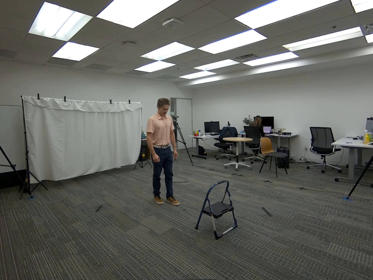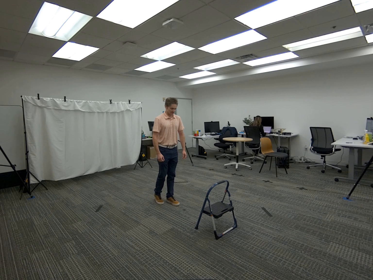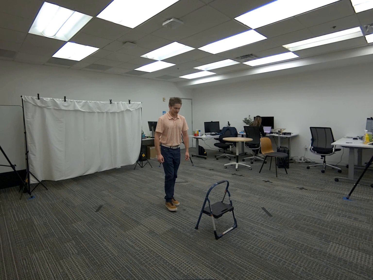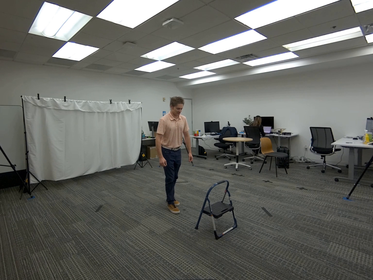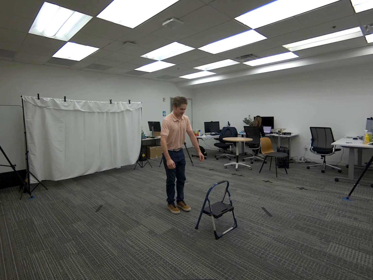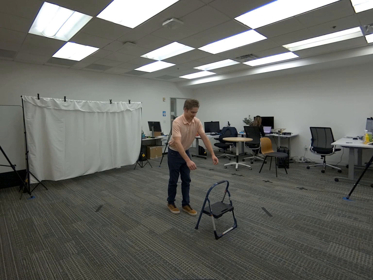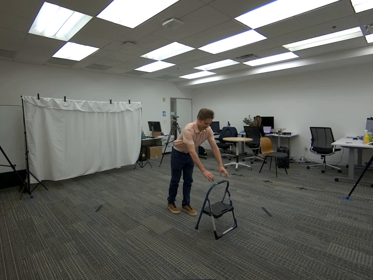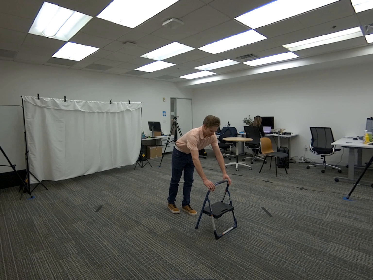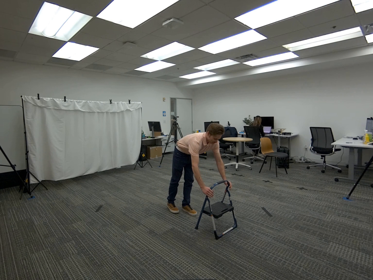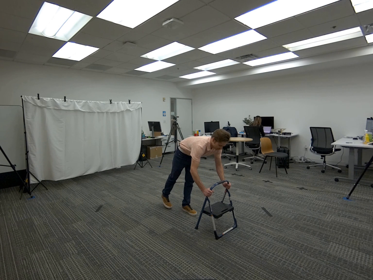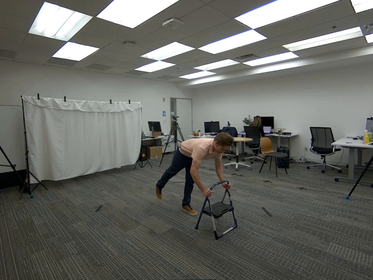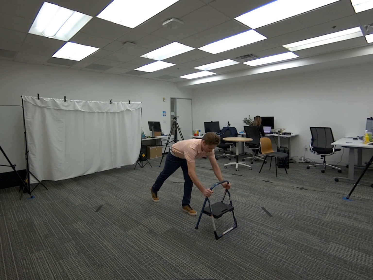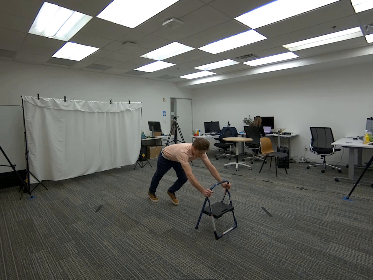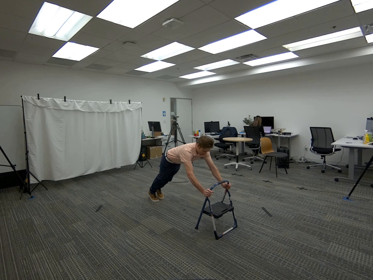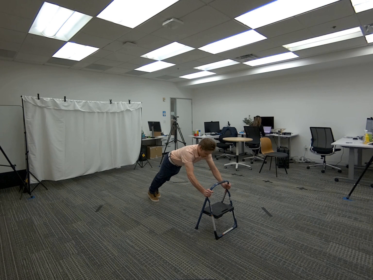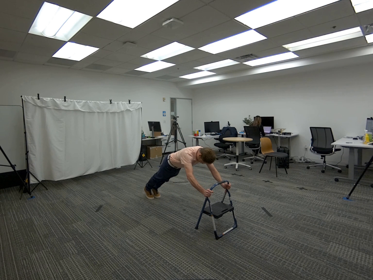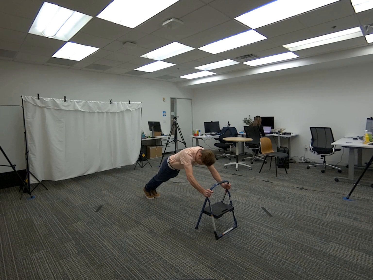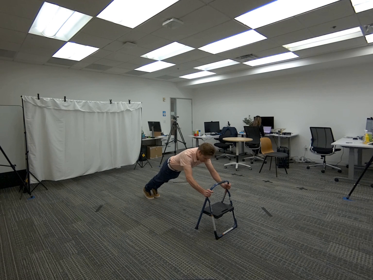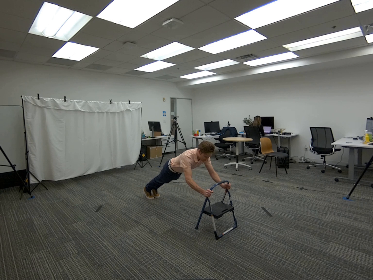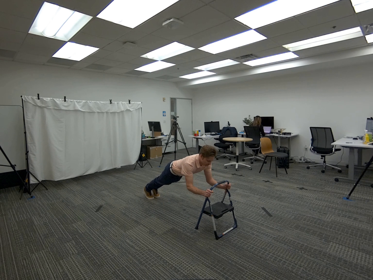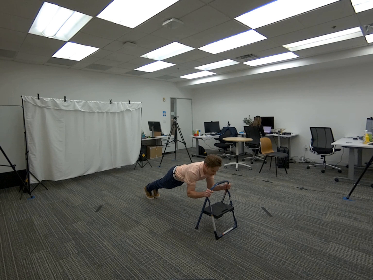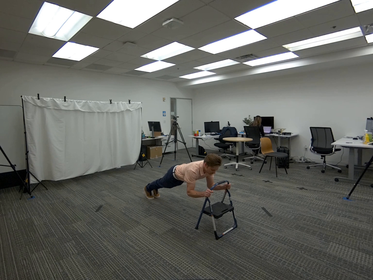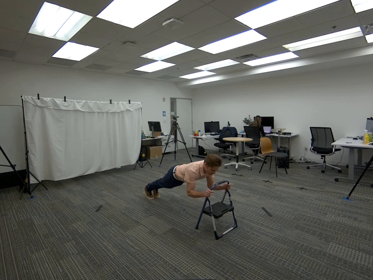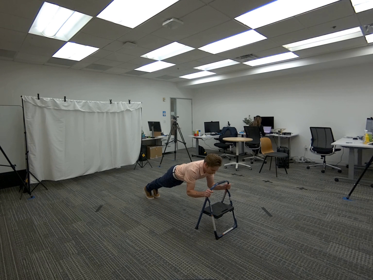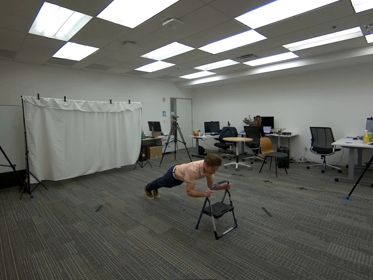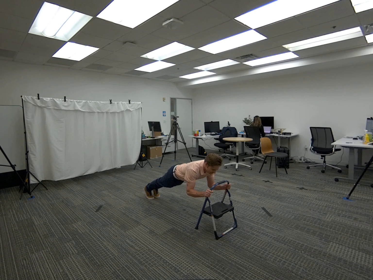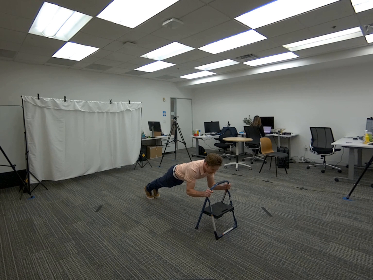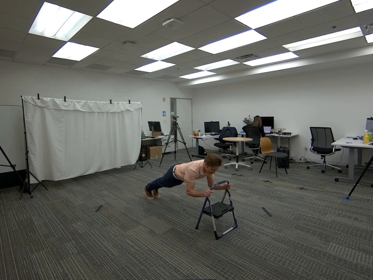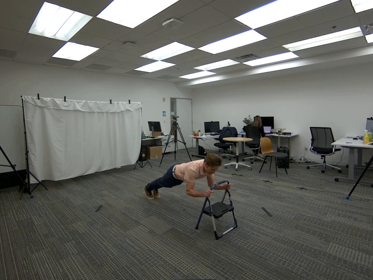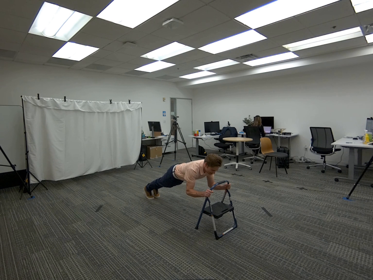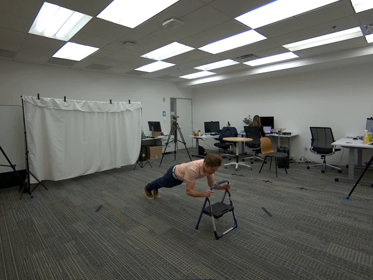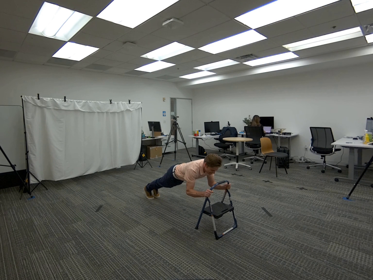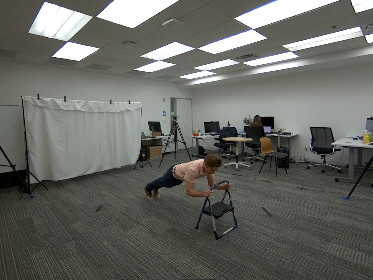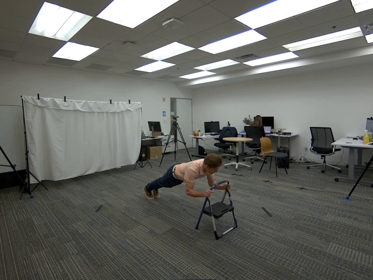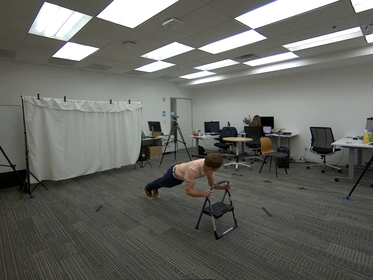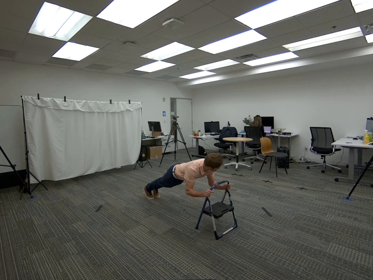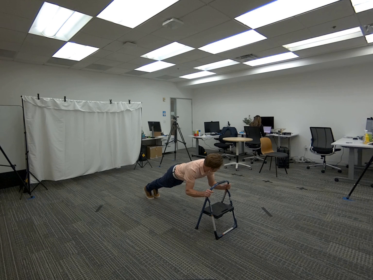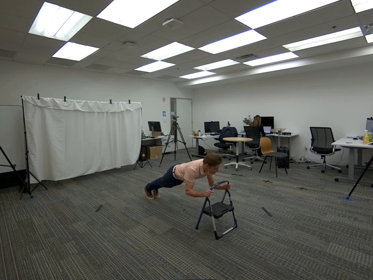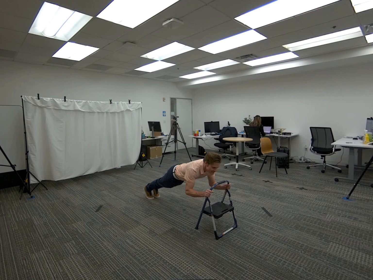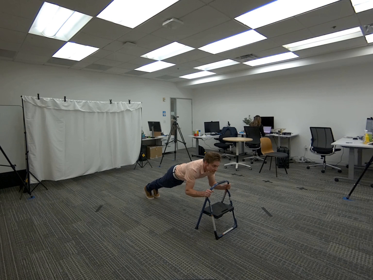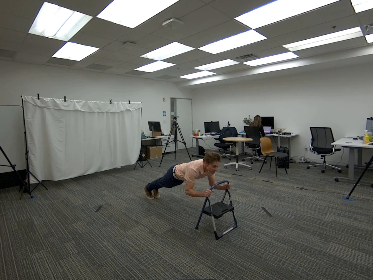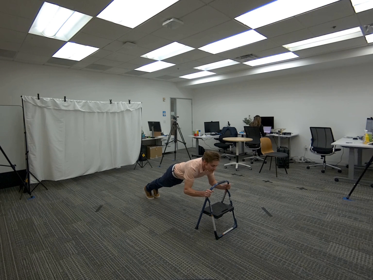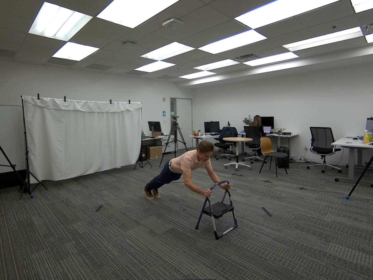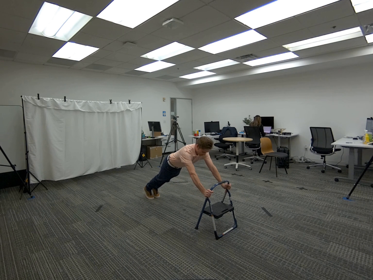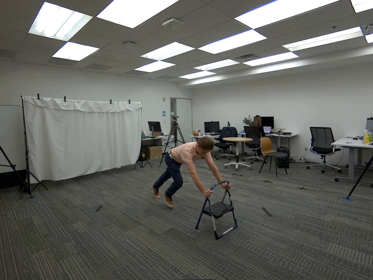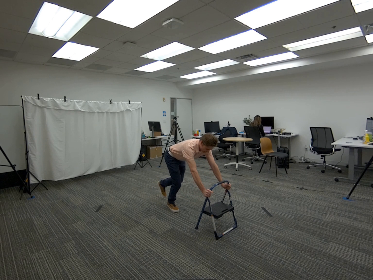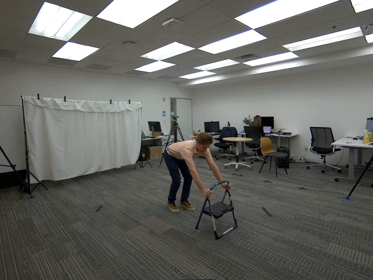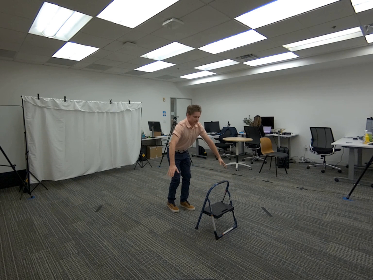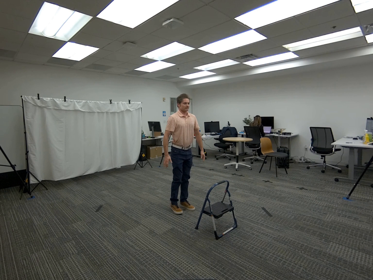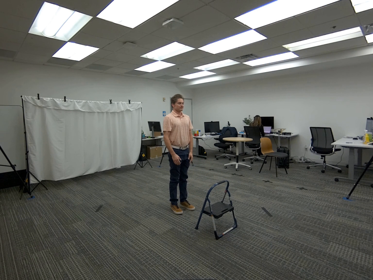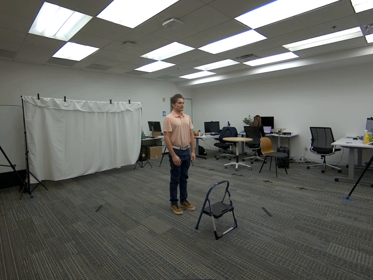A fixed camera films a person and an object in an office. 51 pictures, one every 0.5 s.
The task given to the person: Walk over to the step ladder and hold onto the step ladder as you proceed to do a plank. Hold the plank for ~10 sec.
